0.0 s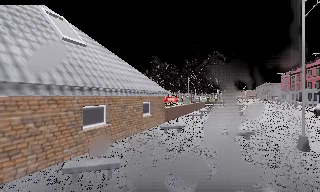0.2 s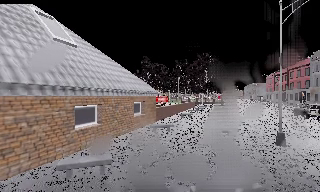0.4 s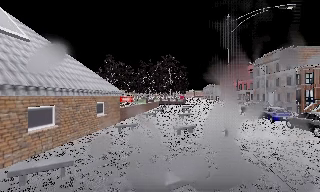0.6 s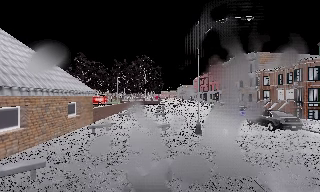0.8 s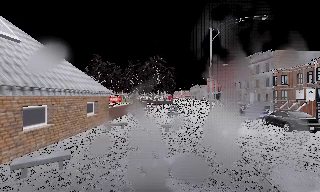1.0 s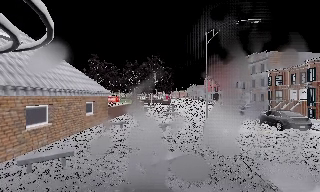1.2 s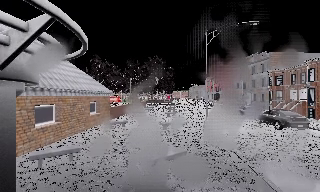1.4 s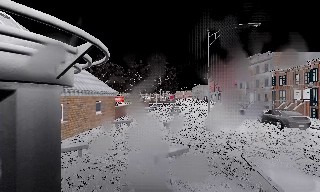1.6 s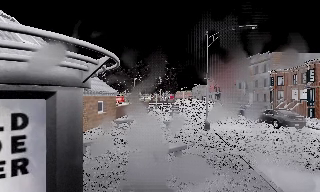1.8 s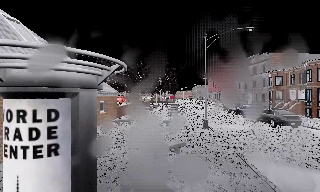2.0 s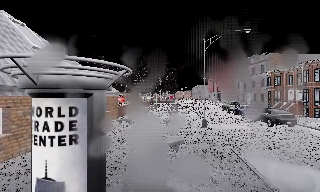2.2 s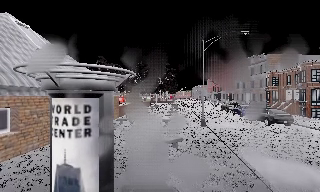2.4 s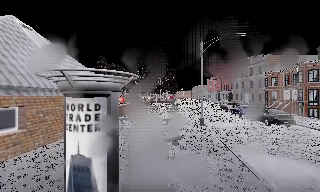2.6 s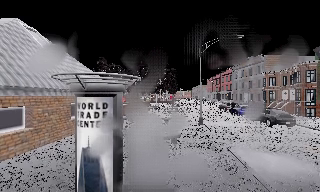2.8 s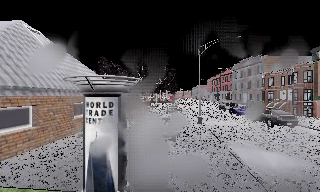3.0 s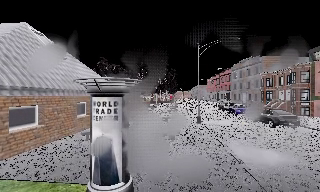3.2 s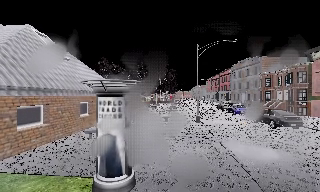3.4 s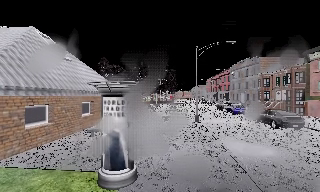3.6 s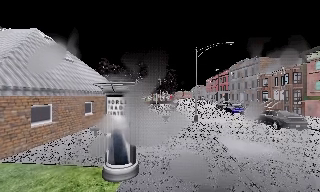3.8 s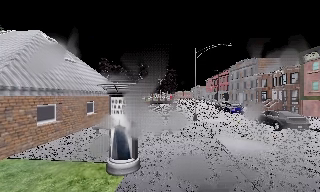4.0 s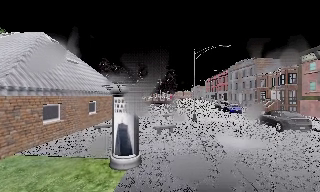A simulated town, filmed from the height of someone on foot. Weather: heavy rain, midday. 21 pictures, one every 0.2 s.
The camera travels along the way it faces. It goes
backward.
0.0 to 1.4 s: The camera pans to its right, which is clockwise from overhead, by about 20 degrees. It travels backward, about 2.5 m, so what stands in front gets smaller.
1.4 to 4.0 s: The camera travels backward, about 5 m, so what stands in front gets smaller.
The film runs backward here.
